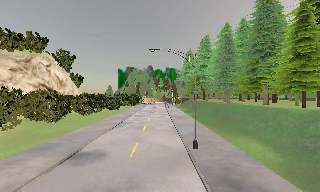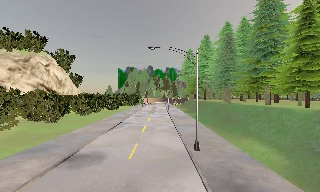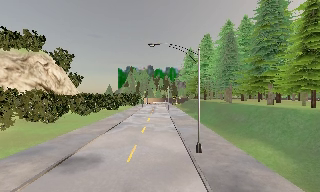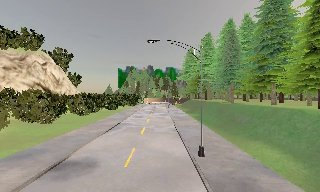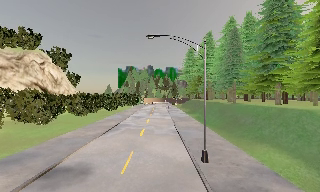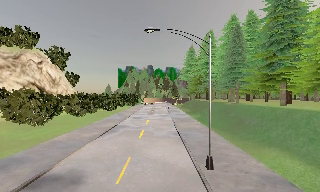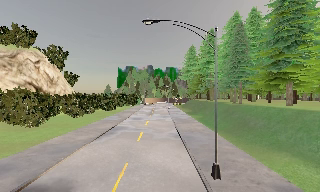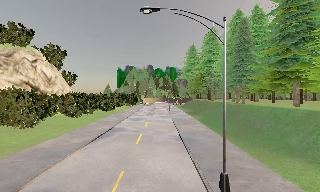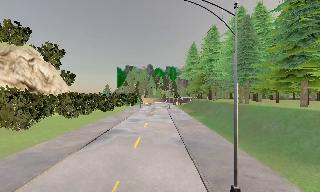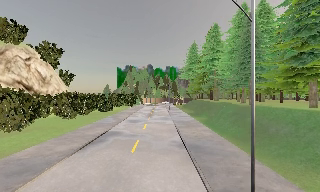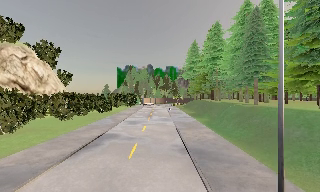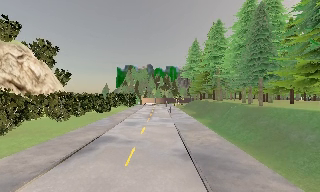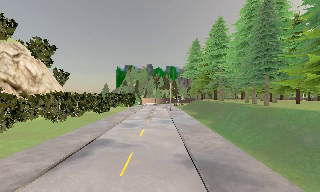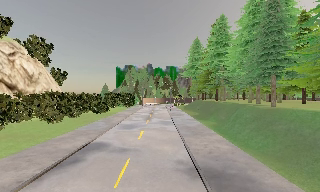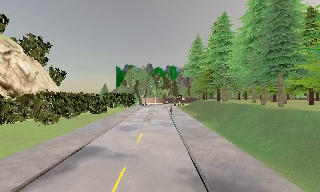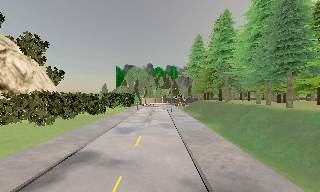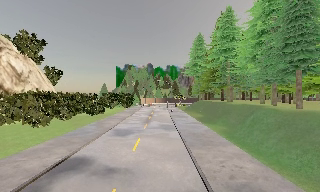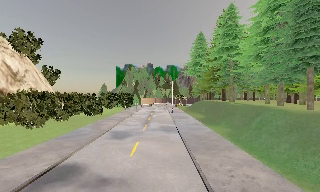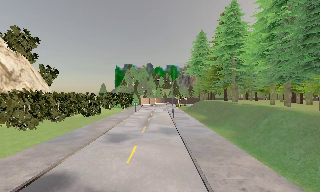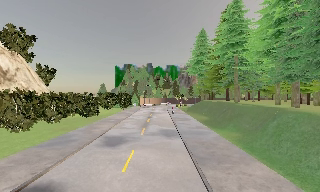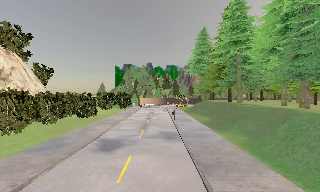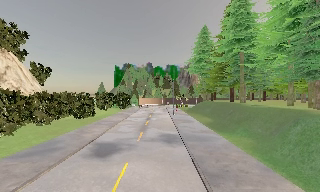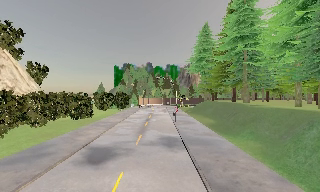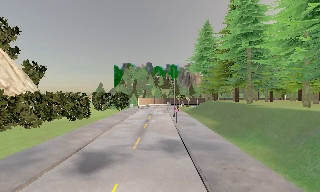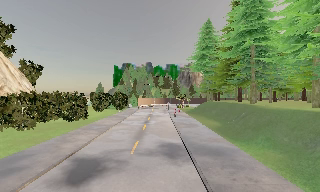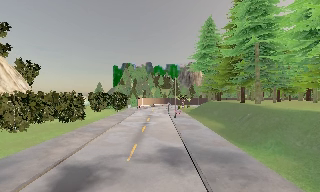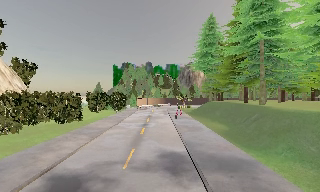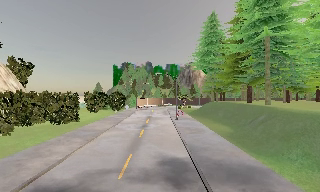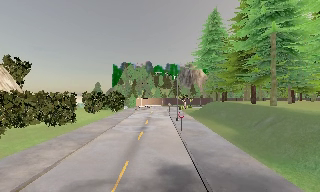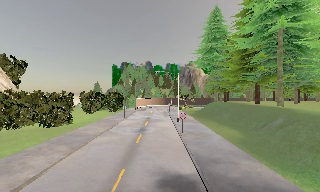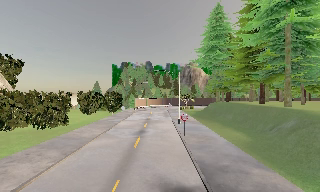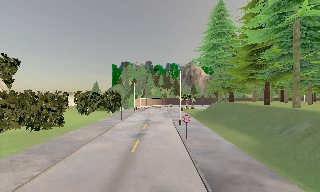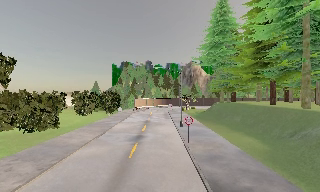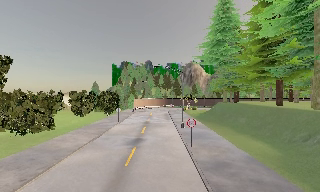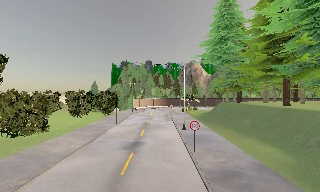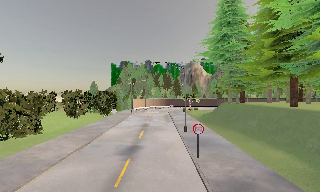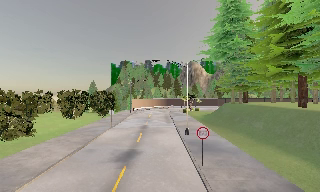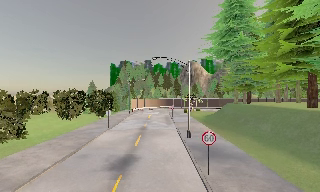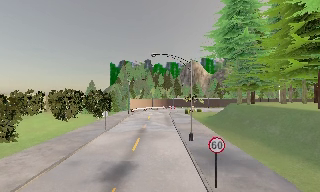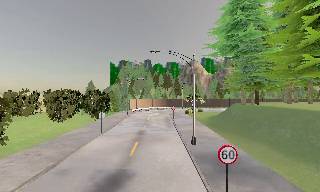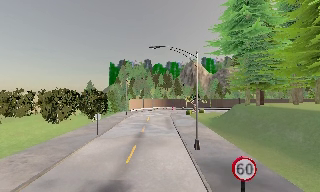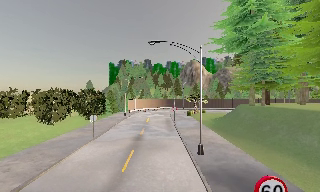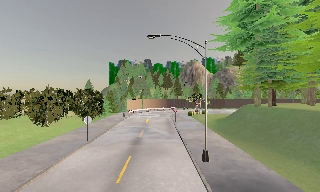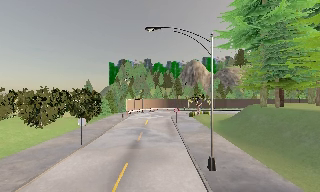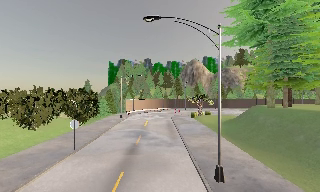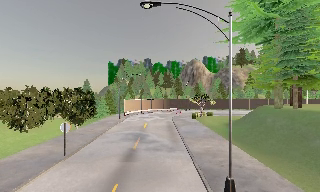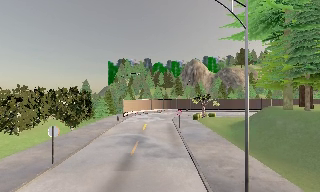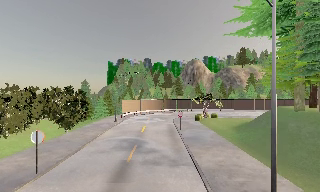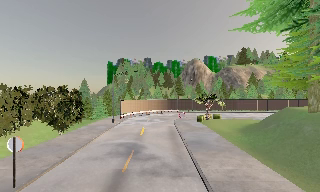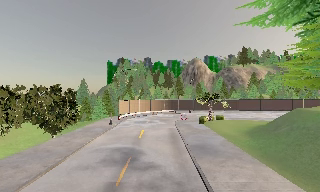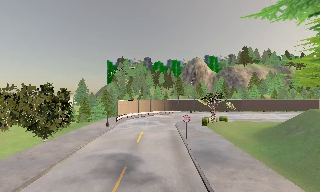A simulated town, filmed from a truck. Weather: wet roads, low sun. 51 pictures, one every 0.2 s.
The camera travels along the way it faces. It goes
forward.
0.0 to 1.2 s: The camera travels forward, about 4.5 m, so what stands in front looms larger. It gains speed.
1.2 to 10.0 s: The camera travels forward, about 50 m, so what stands in front looms larger.
The film runs forward here.
